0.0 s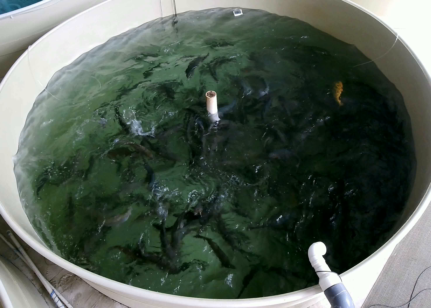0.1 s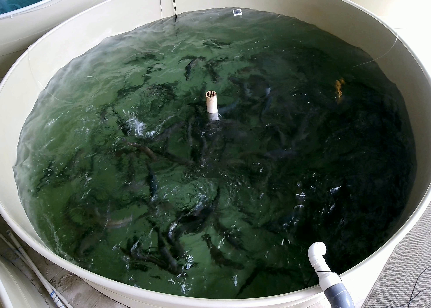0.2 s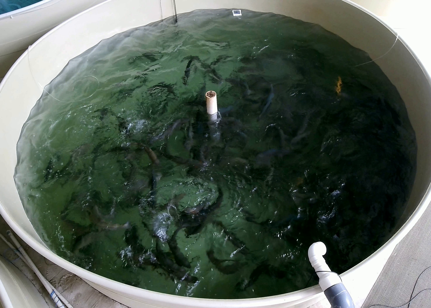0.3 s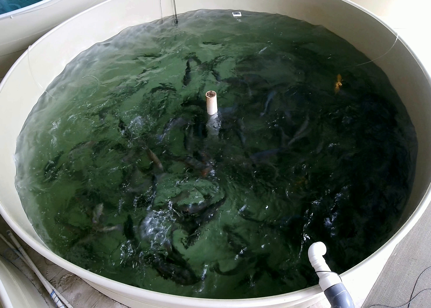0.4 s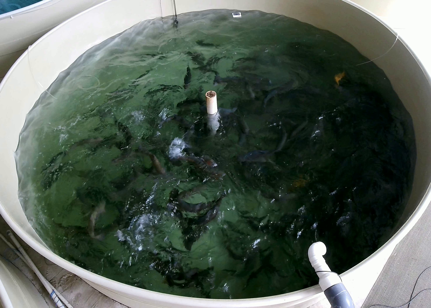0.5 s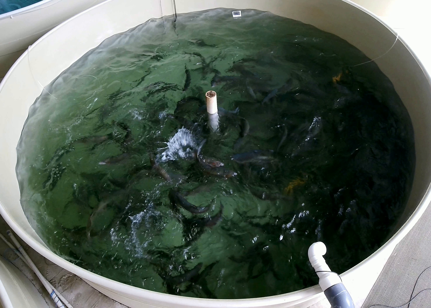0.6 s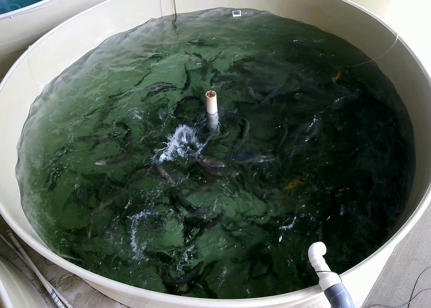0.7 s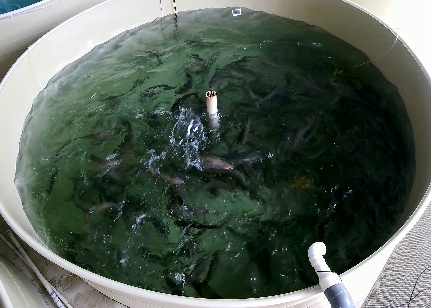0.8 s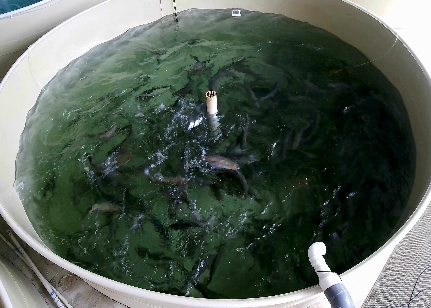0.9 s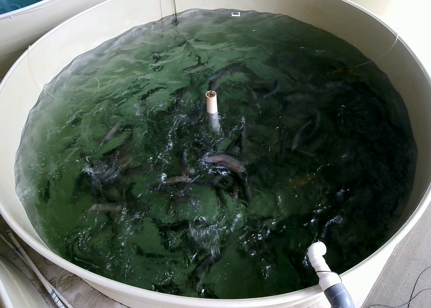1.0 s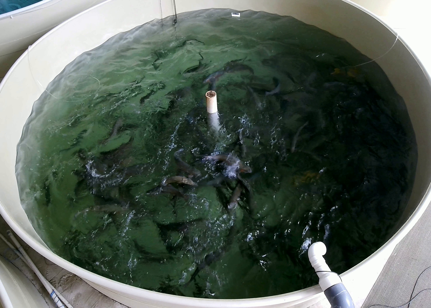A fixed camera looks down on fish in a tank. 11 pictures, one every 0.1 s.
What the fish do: Strong feeding.
